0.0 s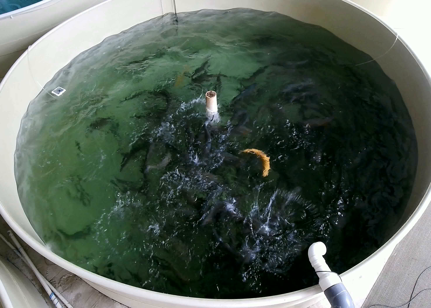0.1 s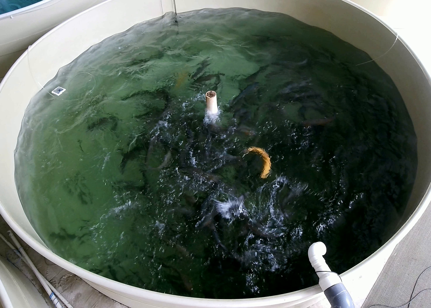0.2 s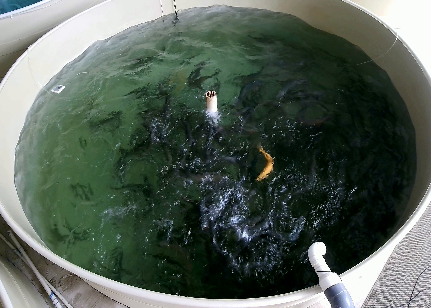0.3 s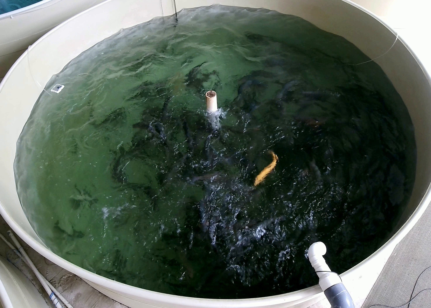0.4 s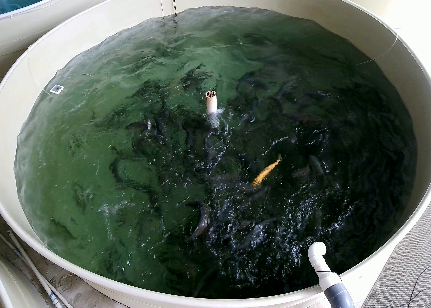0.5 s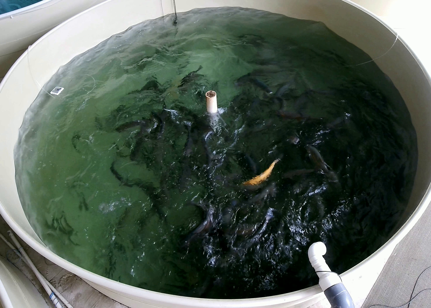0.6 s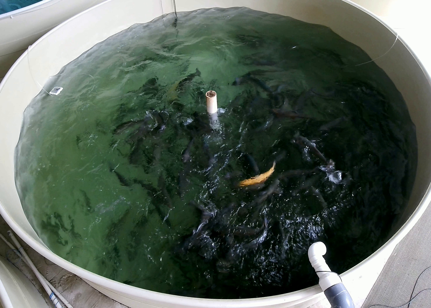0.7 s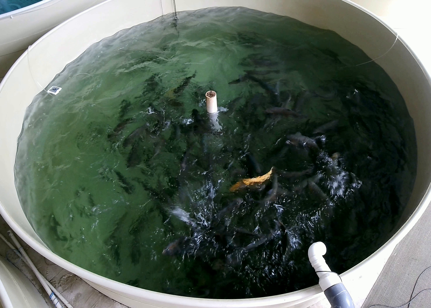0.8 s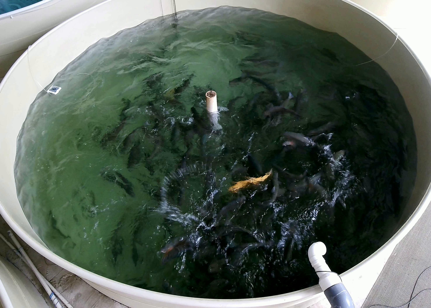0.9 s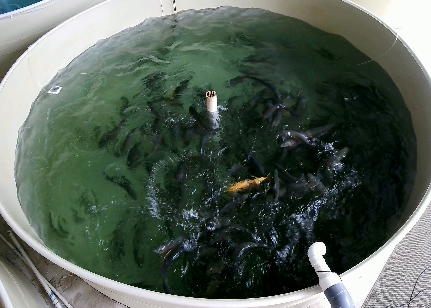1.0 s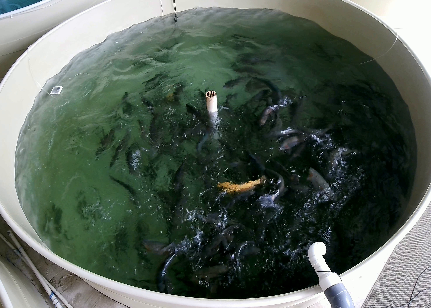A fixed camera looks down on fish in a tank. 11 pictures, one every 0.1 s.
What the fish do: Strong feeding.
